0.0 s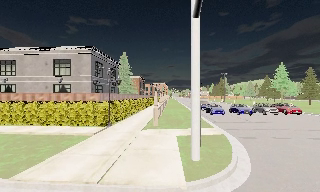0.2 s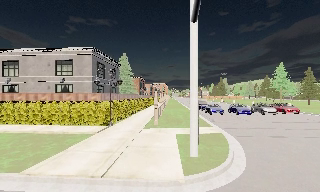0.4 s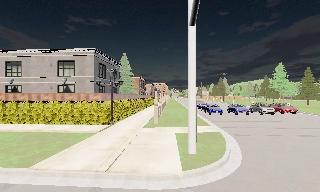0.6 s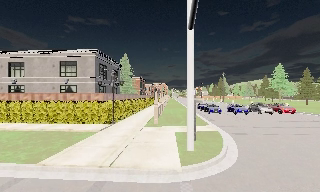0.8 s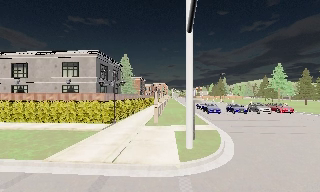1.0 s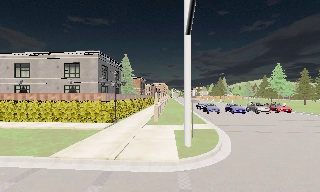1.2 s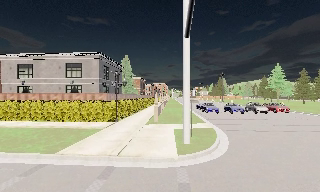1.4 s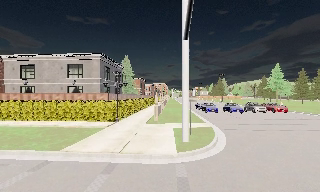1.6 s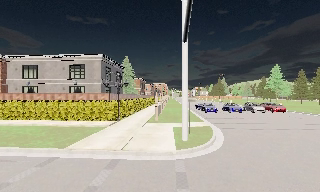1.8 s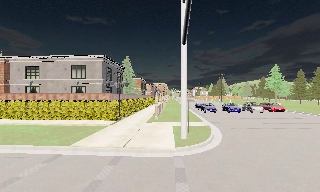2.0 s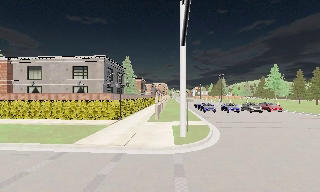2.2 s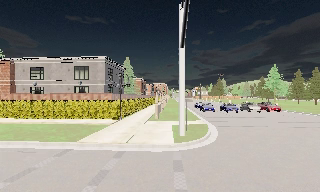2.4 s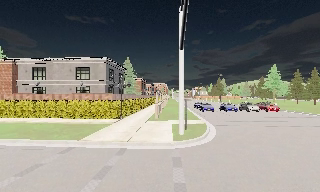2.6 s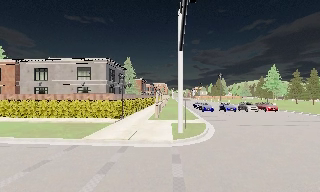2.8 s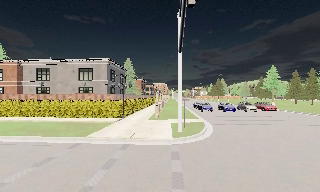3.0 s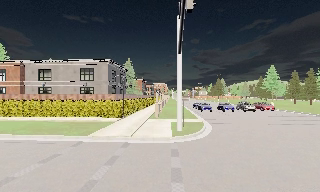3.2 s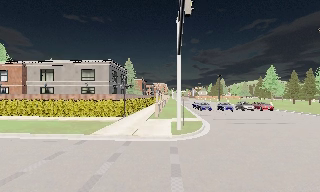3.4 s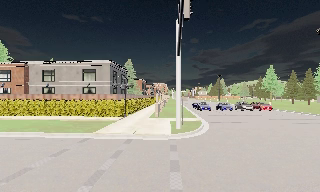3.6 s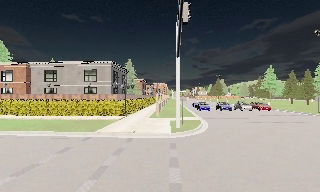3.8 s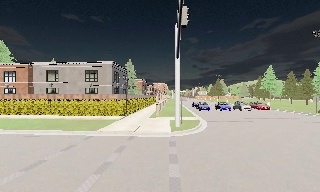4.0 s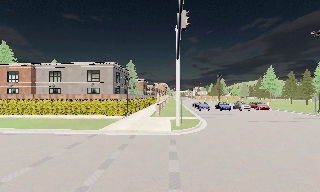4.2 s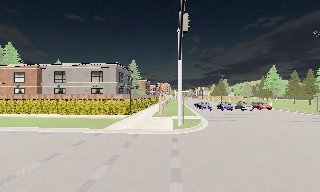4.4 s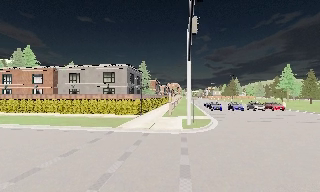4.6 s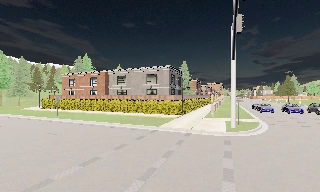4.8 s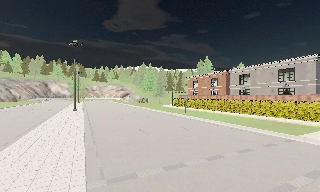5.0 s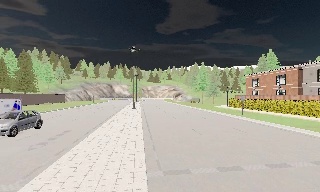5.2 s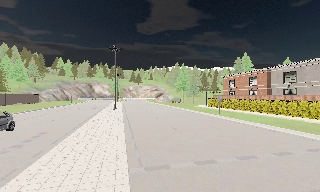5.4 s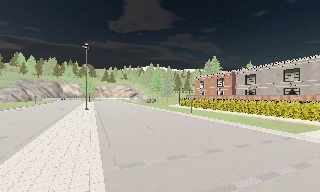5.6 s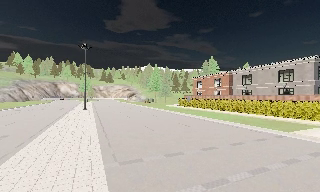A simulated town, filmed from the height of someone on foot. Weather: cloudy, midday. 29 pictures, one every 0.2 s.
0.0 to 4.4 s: The camera travels backward, about 7 m, so what stands in front gets smaller.
4.4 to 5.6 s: The camera pans to its left, which is counterclockwise from overhead, by about 60 degrees. It travels backward, about 2 m.
The film runs backward here.
